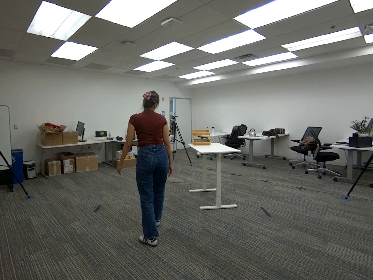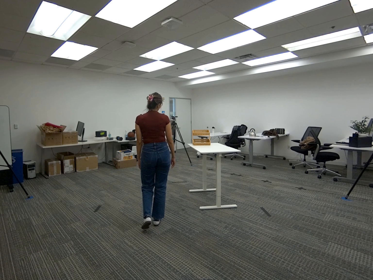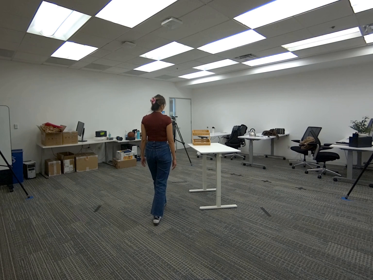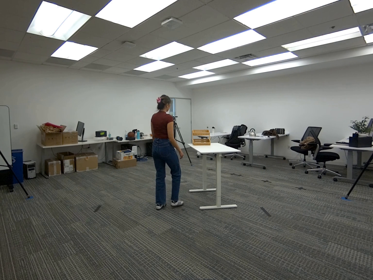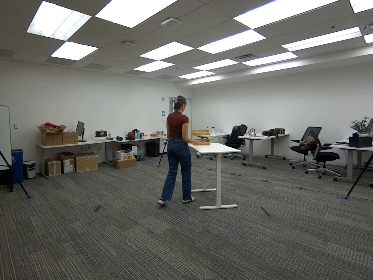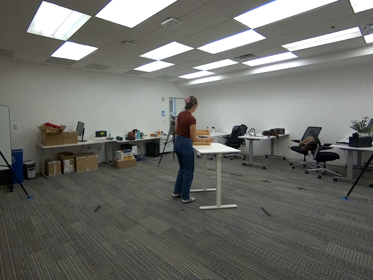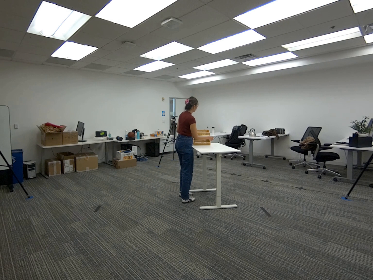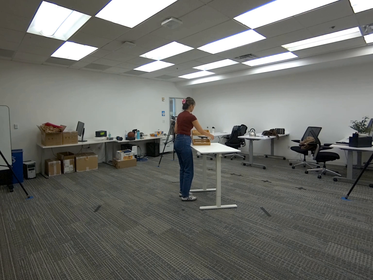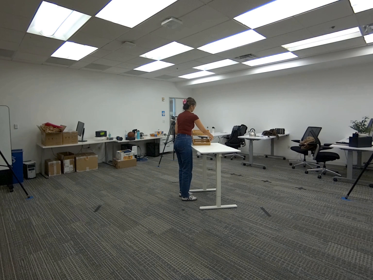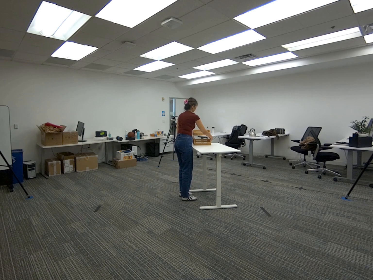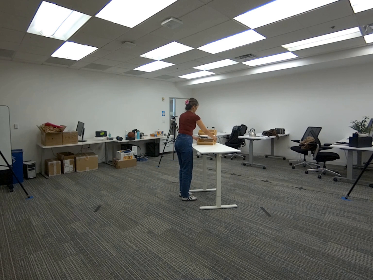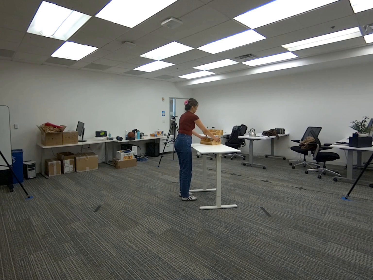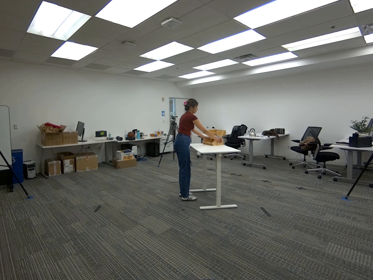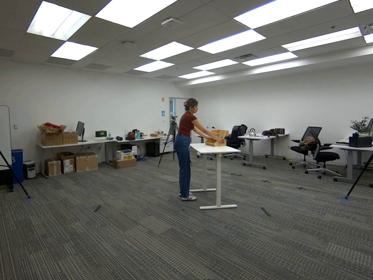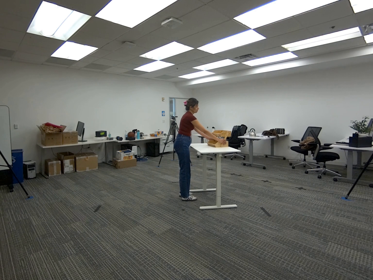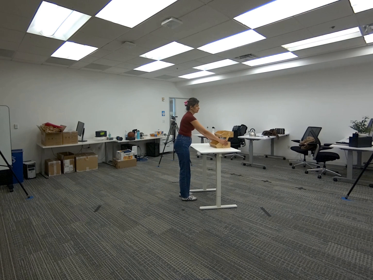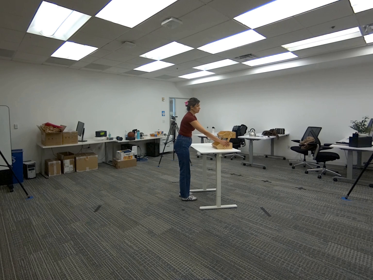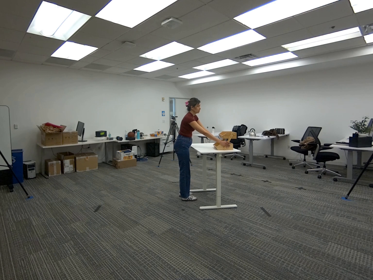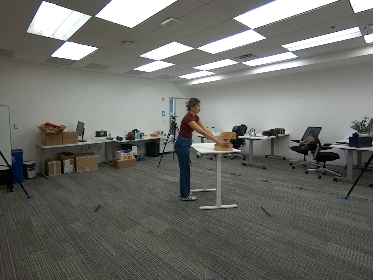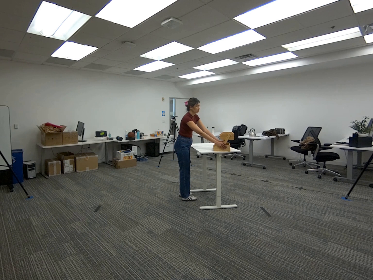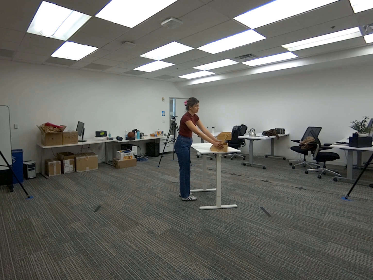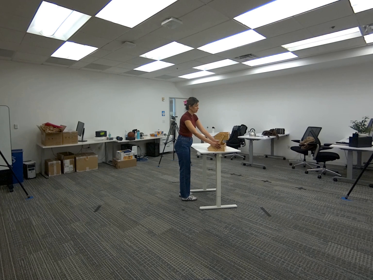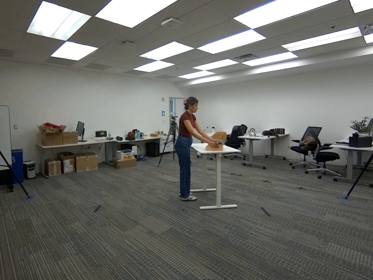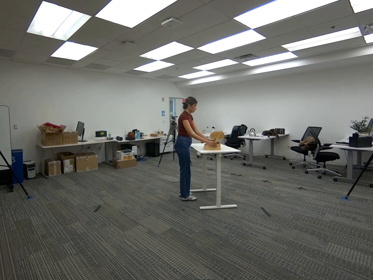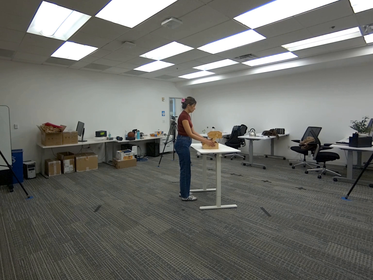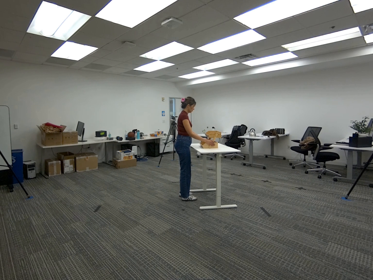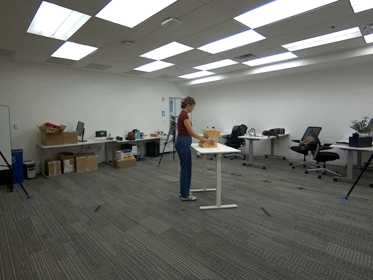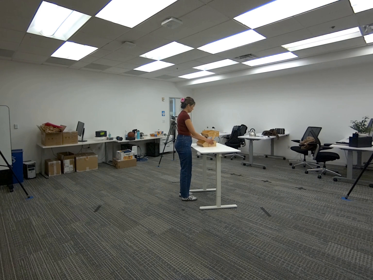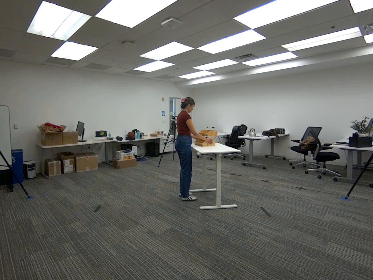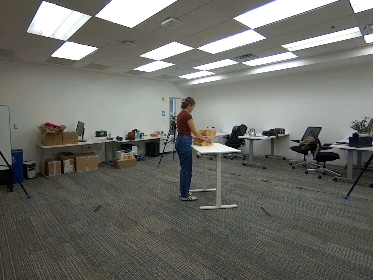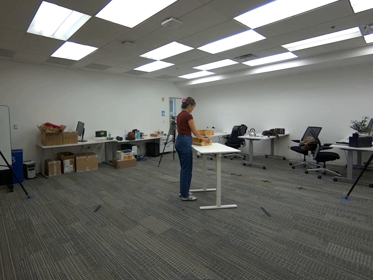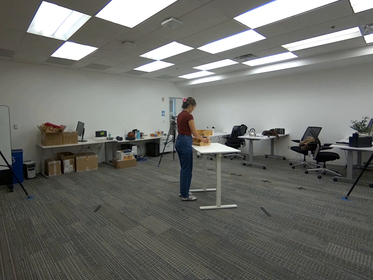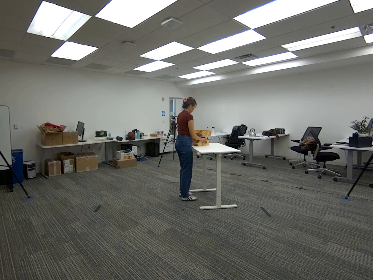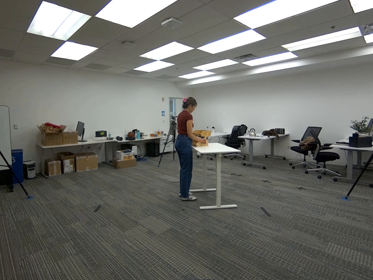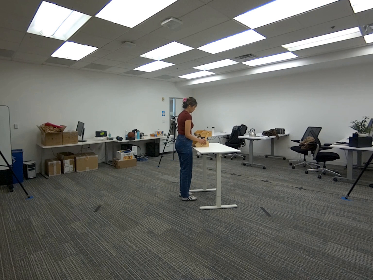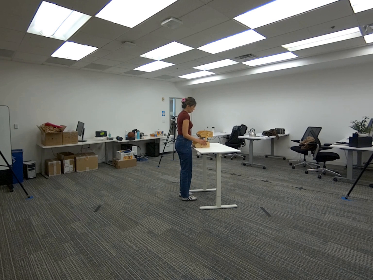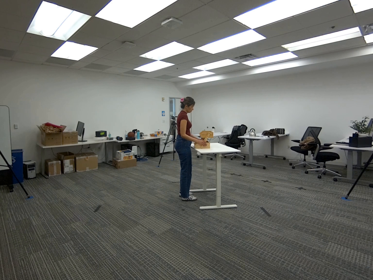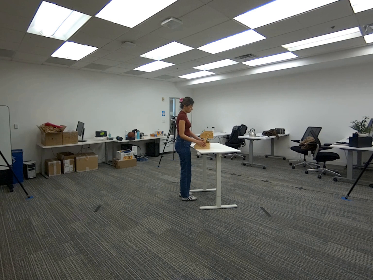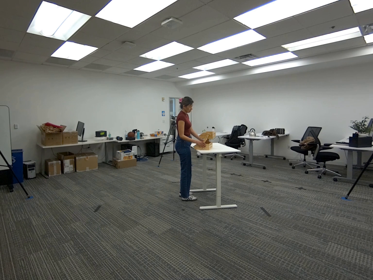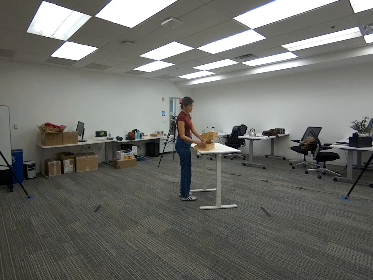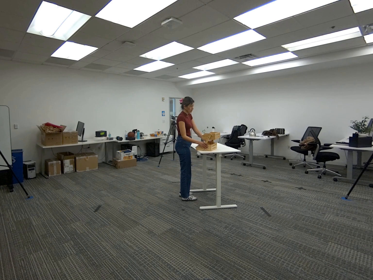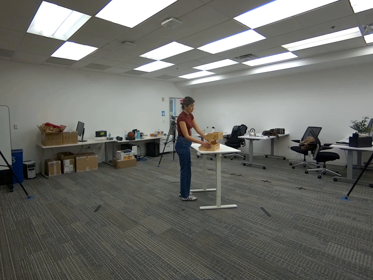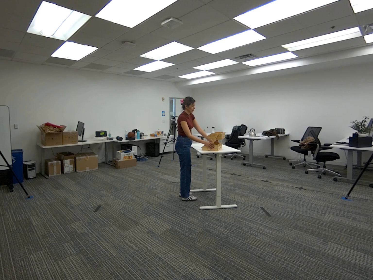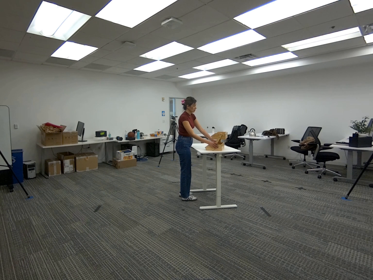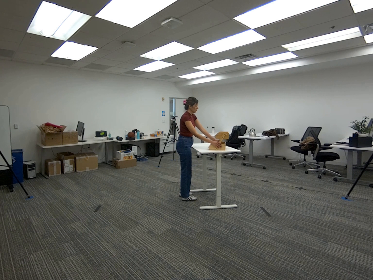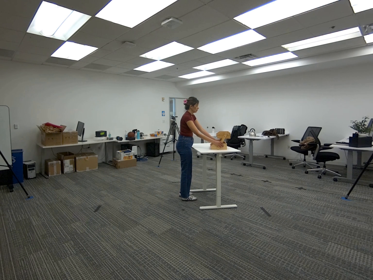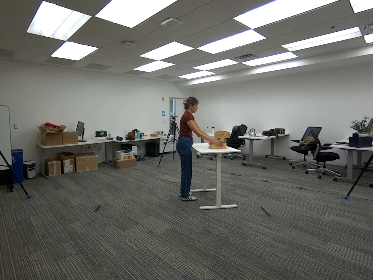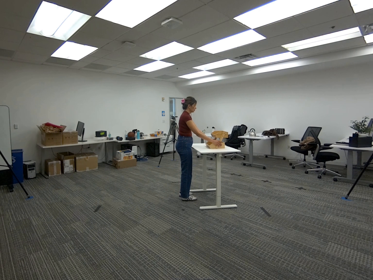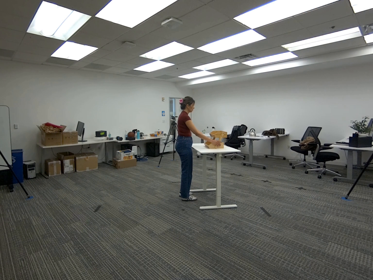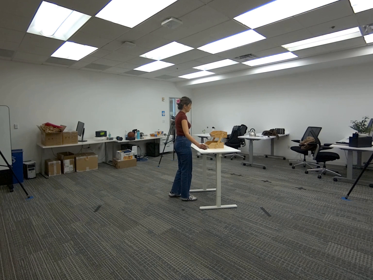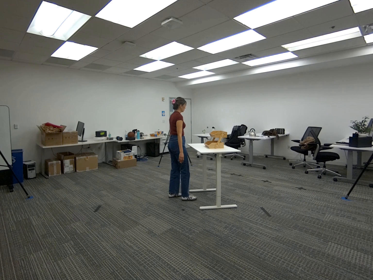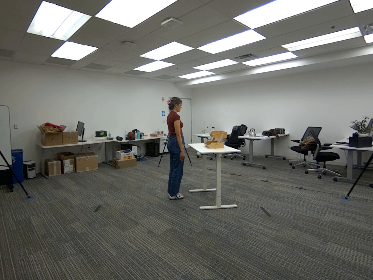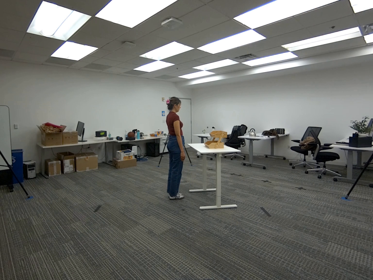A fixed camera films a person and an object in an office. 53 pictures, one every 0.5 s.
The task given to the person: Walk over to the wooden crate on the white desk and slide the wooden crate across the white desk.
